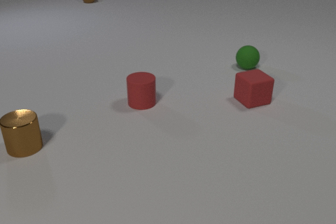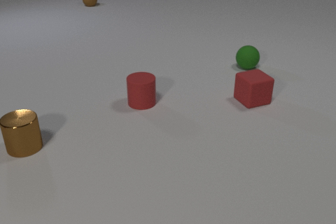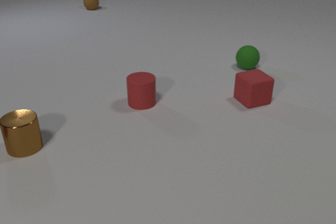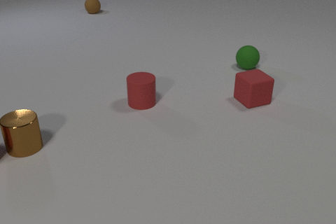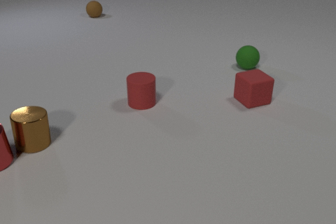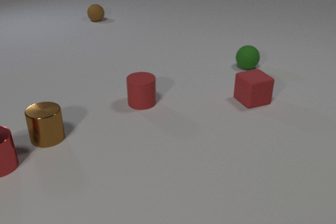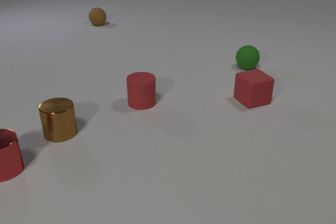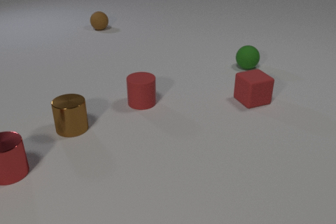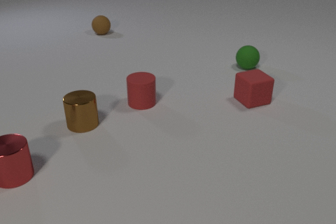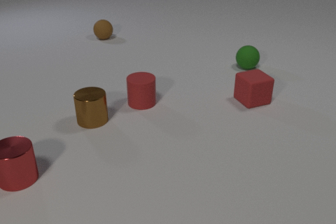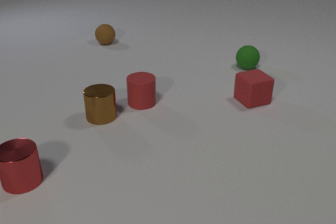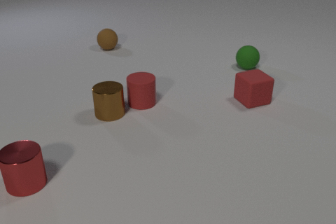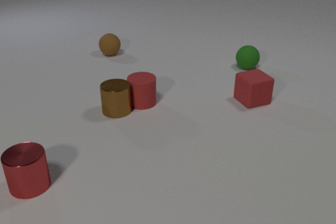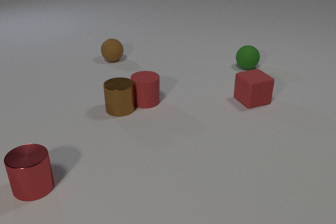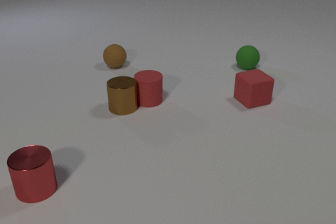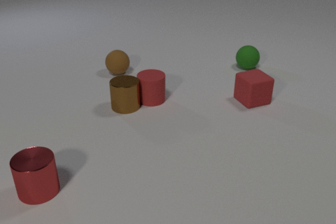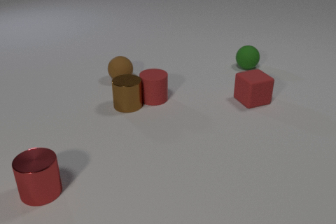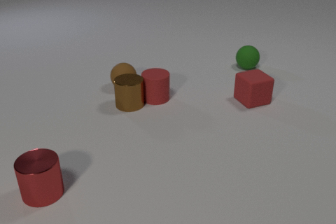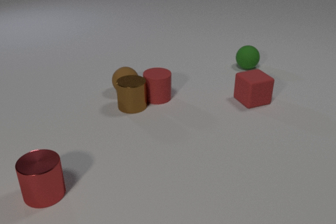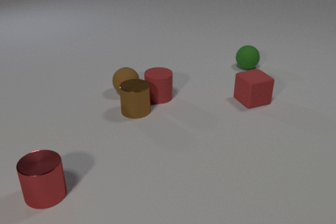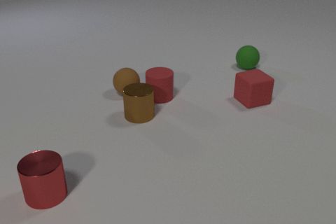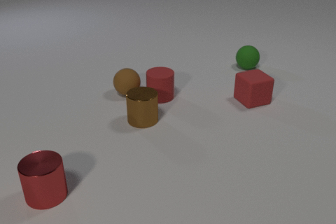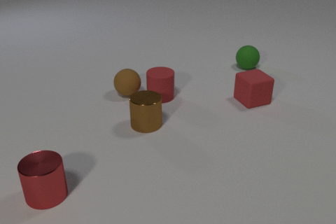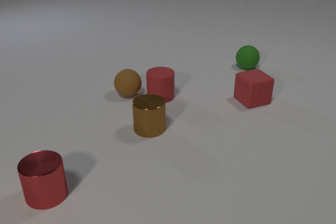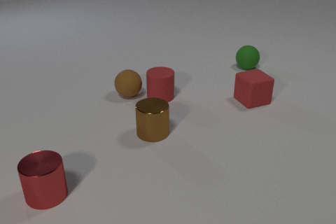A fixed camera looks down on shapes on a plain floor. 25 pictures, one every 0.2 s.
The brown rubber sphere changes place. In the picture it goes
toward the camera.
The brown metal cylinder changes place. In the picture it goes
to the right.
0.0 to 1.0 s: The red metal cylinder comes in at the left edge, slides toward the camera and to the right. The brown metal cylinder slides to the right and away from the camera. The brown rubber sphere rolls toward the camera. The red metal cylinder and the brown metal cylinder collide.
1.0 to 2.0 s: The red metal cylinder slides toward the camera and to the right. The brown metal cylinder slides to the right and away from the camera. The brown rubber sphere rolls toward the camera.
2.0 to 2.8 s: The red metal cylinder slides toward the camera and to the right. The brown metal cylinder slides to the right and away from the camera. The red rubber cylinder slides to the right. The brown rubber sphere rolls toward the camera. The brown metal cylinder and the red rubber cylinder collide.
2.8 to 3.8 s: The red metal cylinder slides toward the camera and to the right. The brown metal cylinder slides to the right and toward the camera. The red rubber cylinder slides to the right and away from the camera. The brown rubber sphere rolls toward the camera. The brown metal cylinder and the brown rubber sphere collide.
3.8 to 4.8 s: The brown metal cylinder slides toward the camera. The brown rubber sphere rolls toward the camera.
What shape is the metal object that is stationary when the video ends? cylinder.
Are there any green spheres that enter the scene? no.
What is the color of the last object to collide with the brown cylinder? brown.
